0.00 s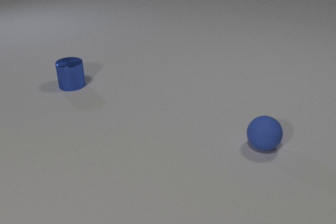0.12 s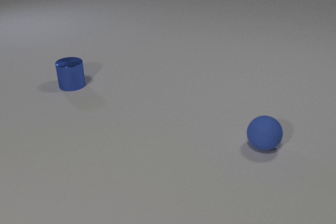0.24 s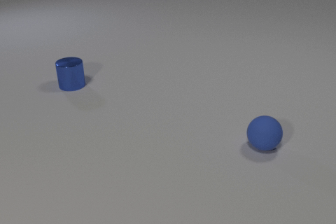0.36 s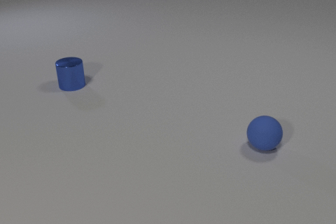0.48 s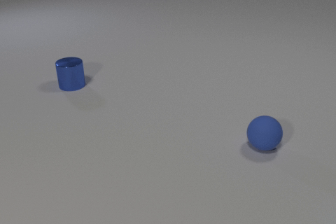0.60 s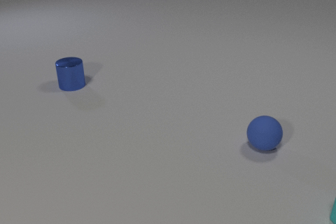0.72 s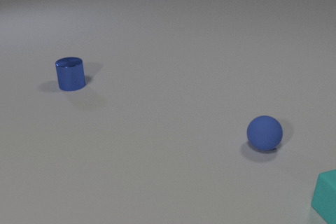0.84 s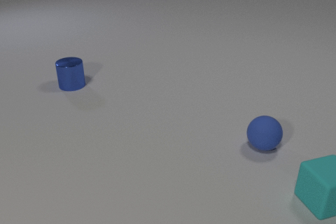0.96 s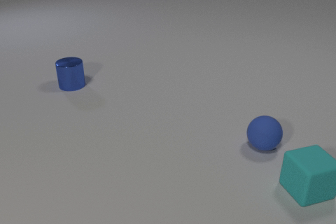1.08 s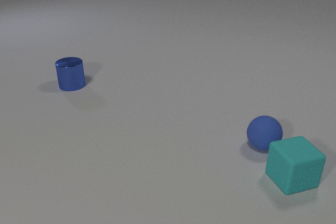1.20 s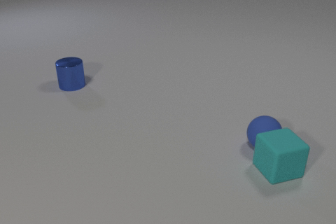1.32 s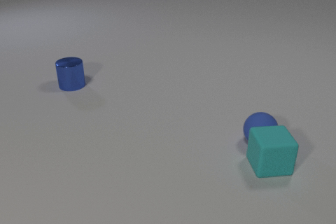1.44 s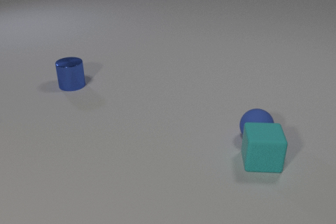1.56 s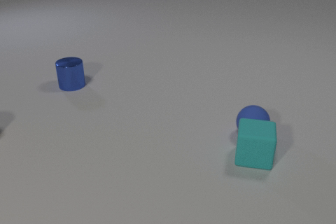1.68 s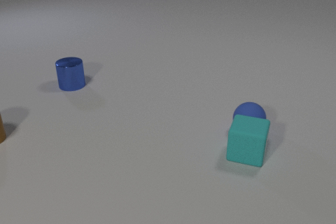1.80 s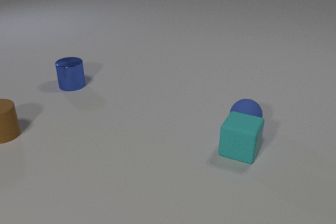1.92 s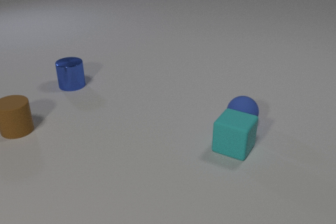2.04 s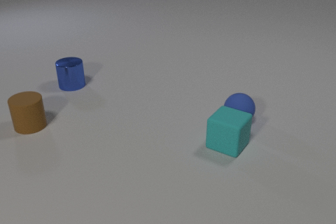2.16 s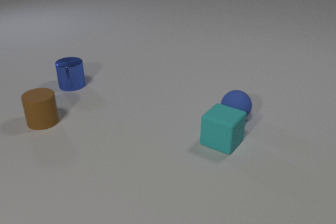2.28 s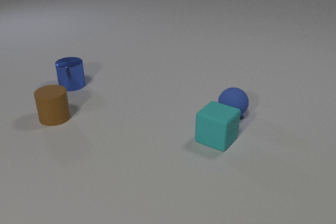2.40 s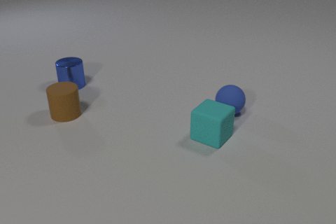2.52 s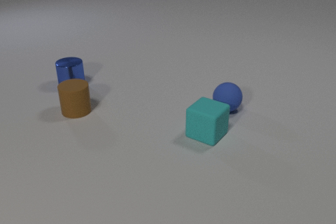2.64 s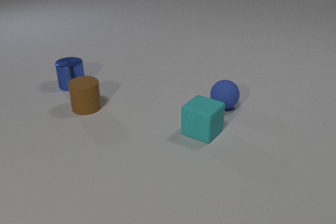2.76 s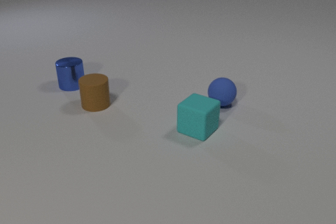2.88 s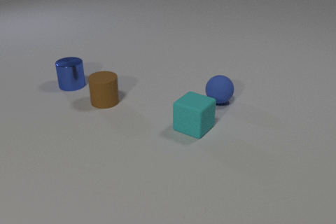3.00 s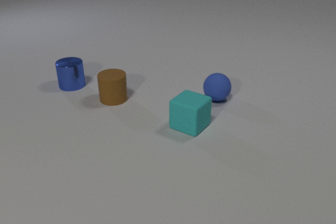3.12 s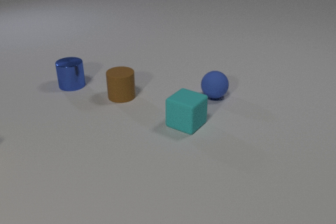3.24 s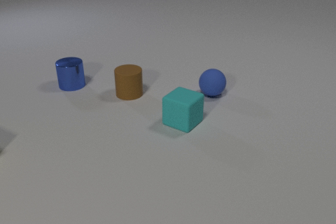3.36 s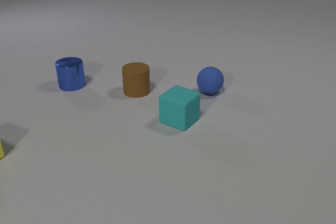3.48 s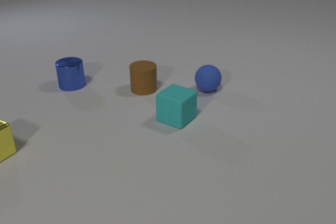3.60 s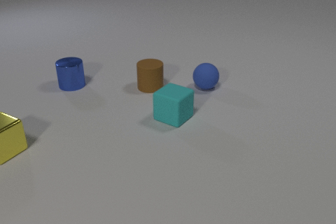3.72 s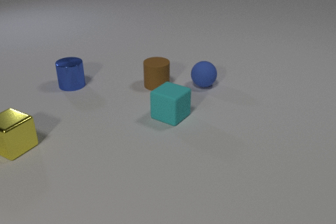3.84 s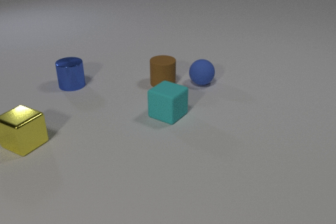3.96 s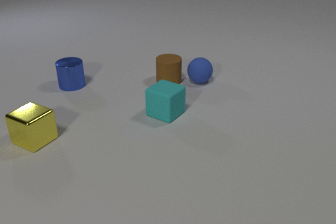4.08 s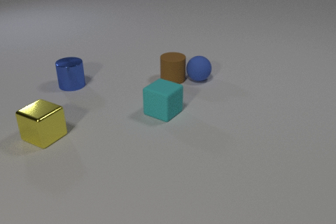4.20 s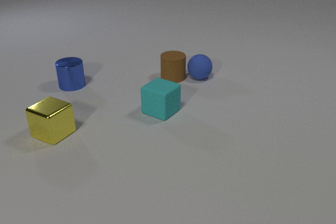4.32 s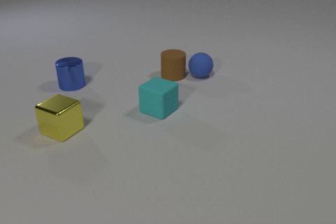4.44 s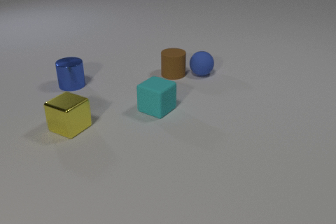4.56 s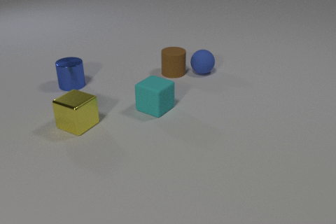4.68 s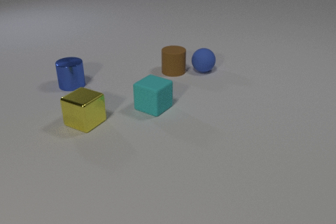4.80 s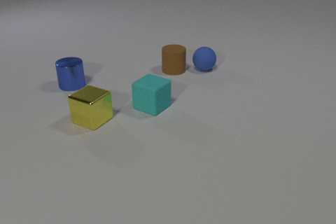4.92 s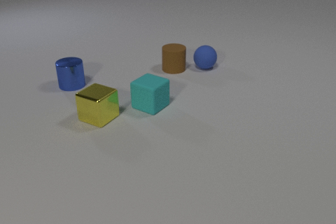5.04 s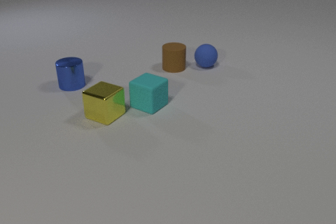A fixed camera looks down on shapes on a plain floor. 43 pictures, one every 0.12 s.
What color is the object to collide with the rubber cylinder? blue.
How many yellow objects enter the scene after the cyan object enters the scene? 1.
Are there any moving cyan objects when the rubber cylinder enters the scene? yes.
0.00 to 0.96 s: The cyan rubber cube comes in at the right edge, slides to the left and away from the camera.
0.96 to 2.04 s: The cyan rubber cube slides to the left and away from the camera, spins clockwise seen from above by about 45 degrees, its near face sliding to the left. The blue rubber sphere rolls away from the camera and to the left. The brown rubber cylinder comes in at the left edge, slides to the right. The cyan rubber cube and the blue rubber sphere collide.
2.04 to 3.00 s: The cyan rubber cube slides to the left and away from the camera. The blue rubber sphere rolls away from the camera and to the left. The brown rubber cylinder slides to the right and away from the camera.
3.00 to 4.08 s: The cyan rubber cube slides to the left and away from the camera. The blue rubber sphere rolls away from the camera and to the left. The yellow metal cube comes in at the left edge, slides to the right. The brown rubber cylinder slides to the right and away from the camera. The blue rubber sphere and the brown rubber cylinder collide.
4.08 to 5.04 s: The cyan rubber cube slides away from the camera and to the left. The blue rubber sphere rolls away from the camera. The yellow metal cube slides to the right and away from the camera. The brown rubber cylinder slides away from the camera.
